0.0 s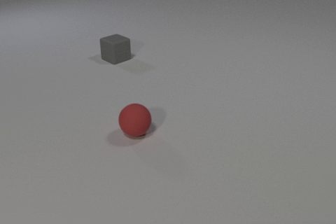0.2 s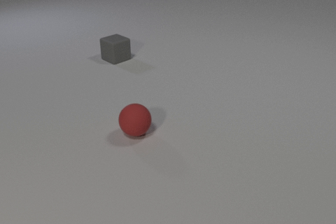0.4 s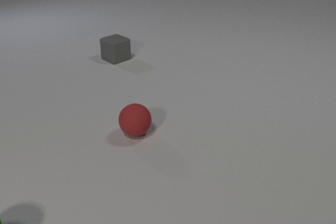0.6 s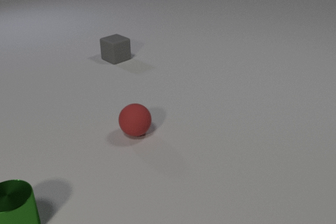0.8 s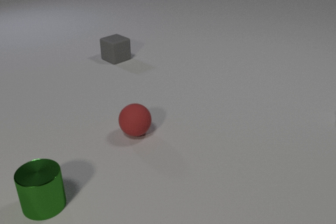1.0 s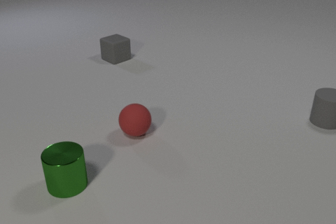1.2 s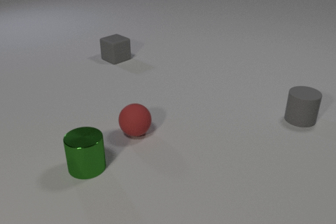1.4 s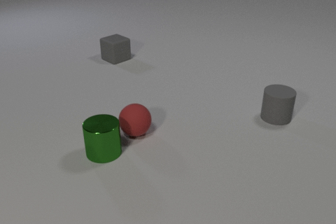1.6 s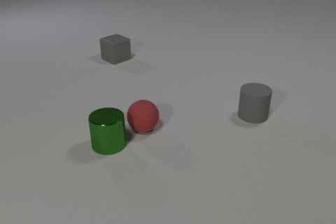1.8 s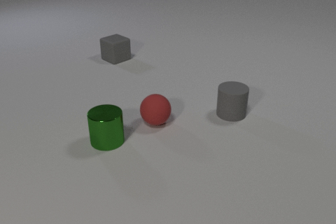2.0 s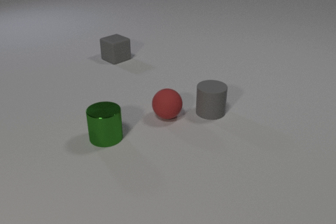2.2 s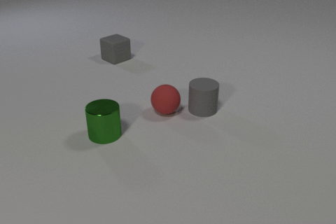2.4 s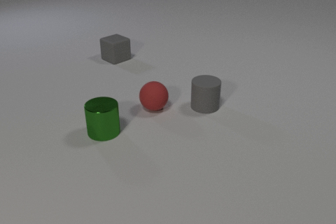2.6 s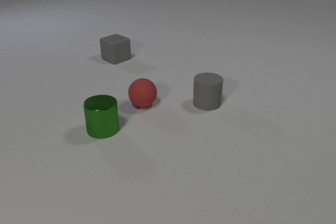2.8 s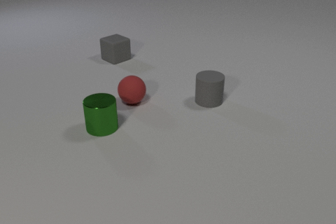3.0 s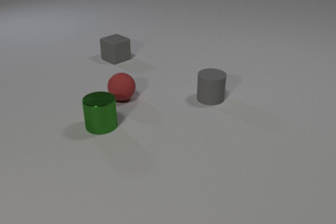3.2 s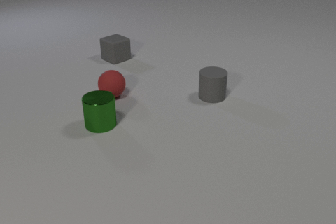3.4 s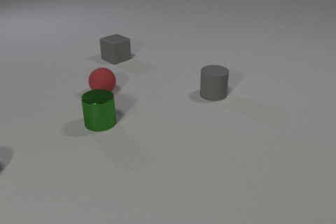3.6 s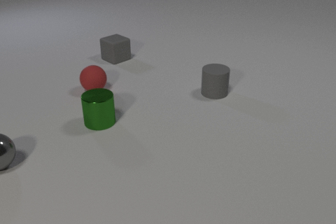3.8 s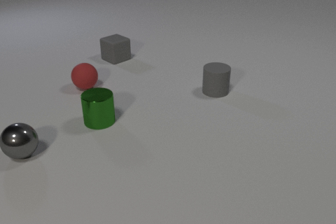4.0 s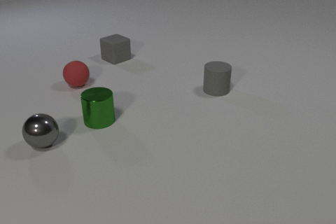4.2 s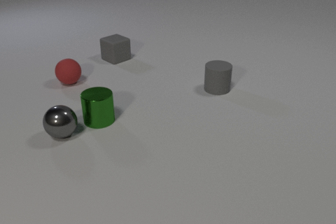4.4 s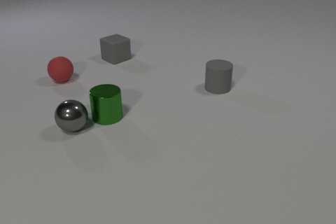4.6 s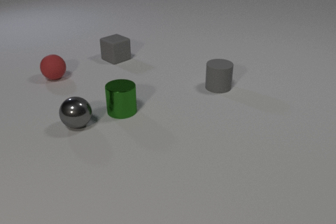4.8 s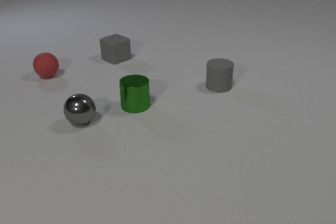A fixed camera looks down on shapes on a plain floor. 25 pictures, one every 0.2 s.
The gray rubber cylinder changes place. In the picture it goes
to the left.
The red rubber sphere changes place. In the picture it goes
away from the camera.
0.0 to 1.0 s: The green metal cylinder comes in at the bottom edge, slides to the right and away from the camera. The gray rubber cylinder comes in at the right edge, slides to the left.
1.0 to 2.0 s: The green metal cylinder slides away from the camera and to the right. The red rubber sphere rolls to the right and away from the camera. The gray rubber cylinder slides to the left. The green metal cylinder and the red rubber sphere collide.
2.0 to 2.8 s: The green metal cylinder slides away from the camera. The red rubber sphere rolls to the left and away from the camera. The gray rubber cylinder slides away from the camera. The red rubber sphere and the gray rubber cylinder collide.
2.8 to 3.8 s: The green metal cylinder slides away from the camera. The red rubber sphere rolls to the left and away from the camera. The gray metal sphere comes in at the left edge, rolls to the right and away from the camera. The gray rubber cylinder slides away from the camera.
3.8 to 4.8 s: The green metal cylinder slides to the right and away from the camera. The red rubber sphere rolls away from the camera and to the left. The gray metal sphere rolls to the right and away from the camera. The gray rubber cylinder slides away from the camera. The green metal cylinder and the gray metal sphere collide.
What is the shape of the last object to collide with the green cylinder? sphere.
Are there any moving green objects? yes.
What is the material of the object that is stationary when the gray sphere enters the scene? rubber.
